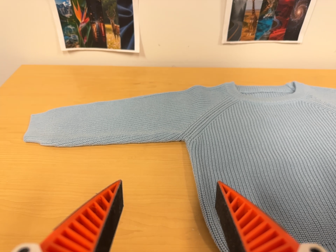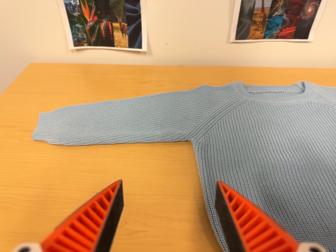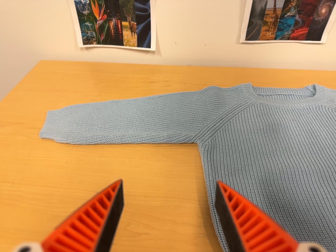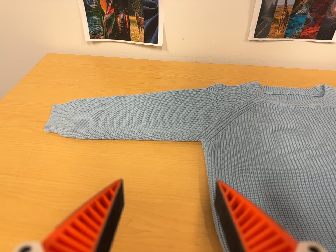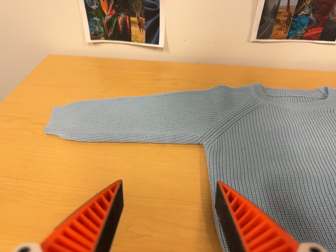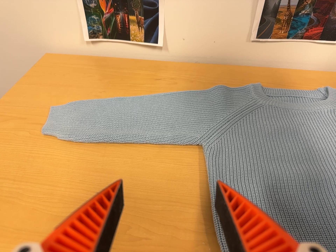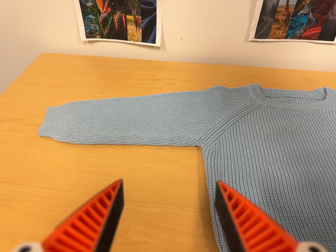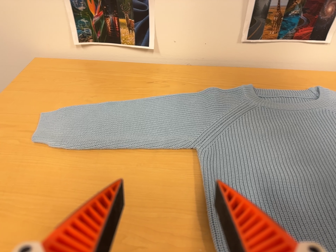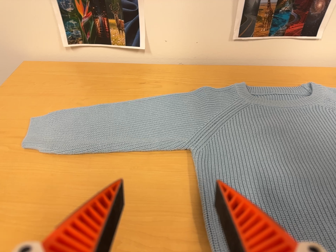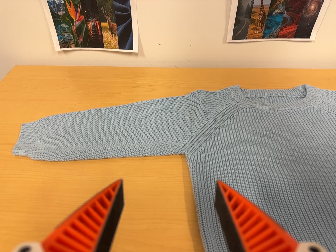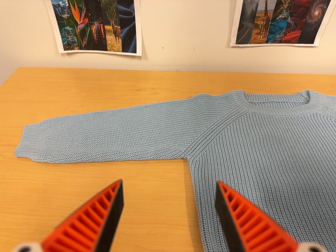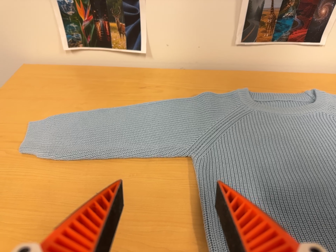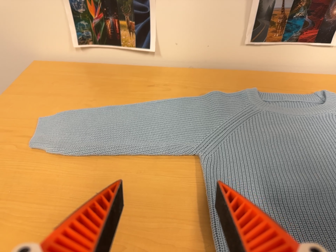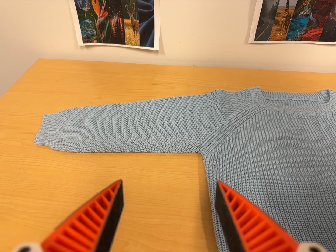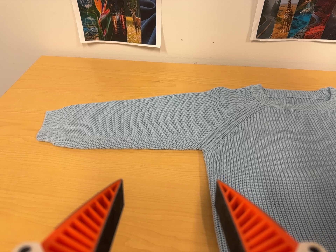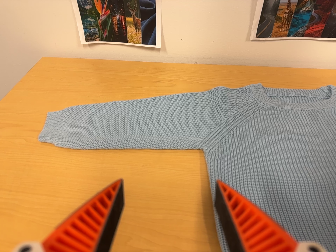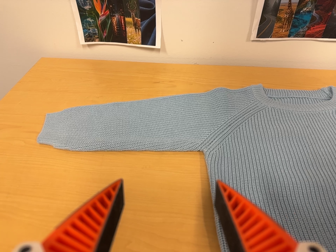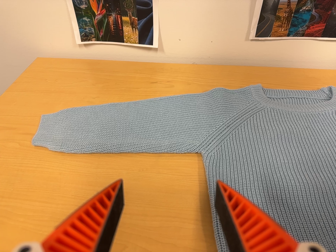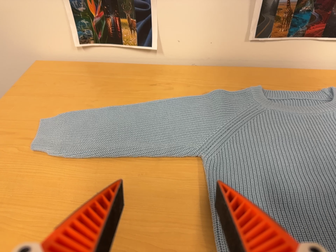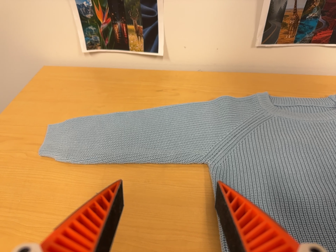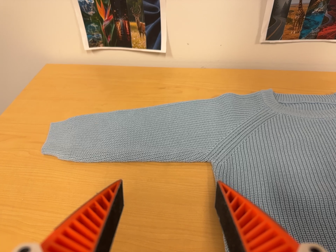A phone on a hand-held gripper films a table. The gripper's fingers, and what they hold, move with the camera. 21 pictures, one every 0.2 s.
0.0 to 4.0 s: The camera travels toward the top of its view and forward, about 8 cm.
The film runs forward here.
